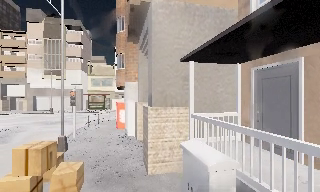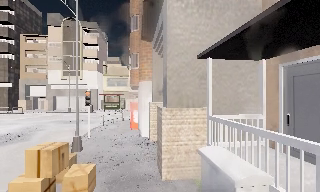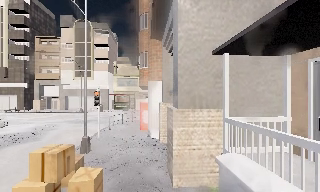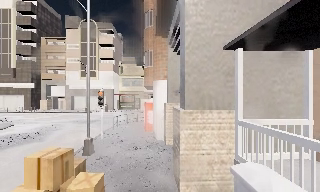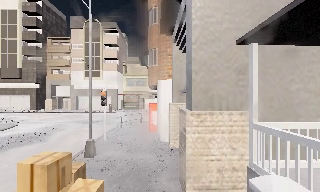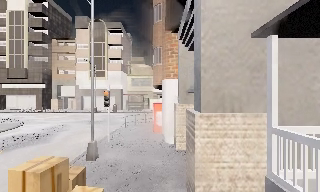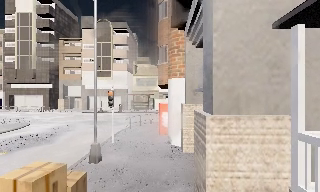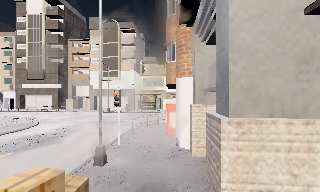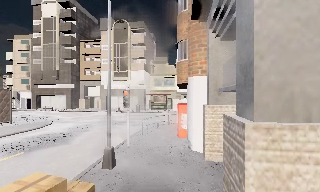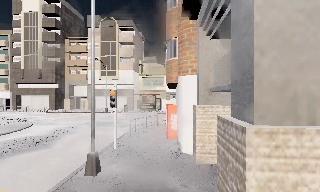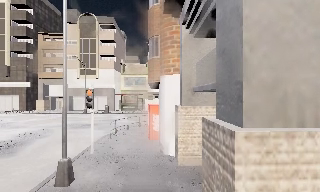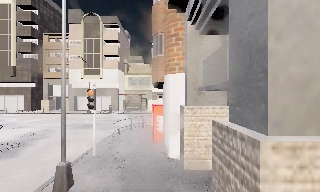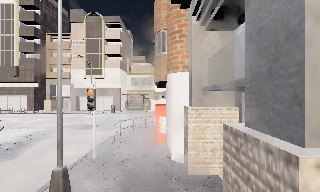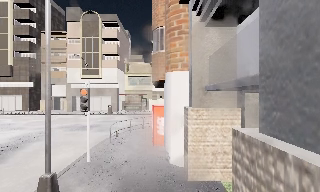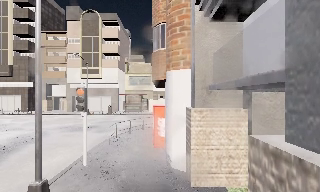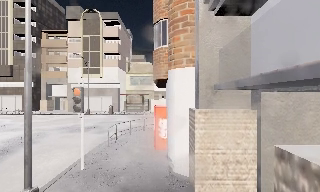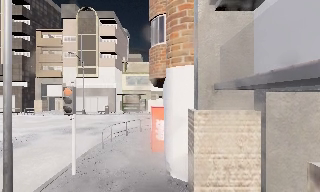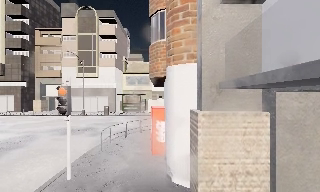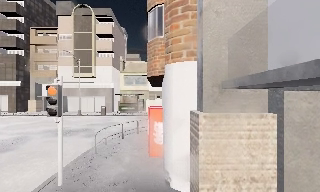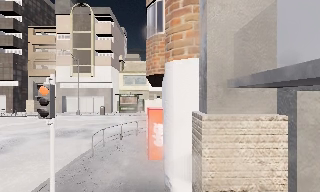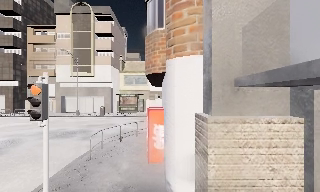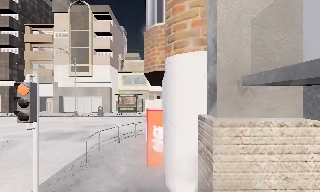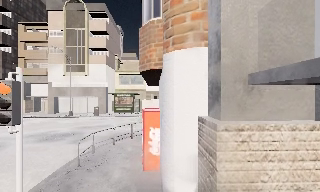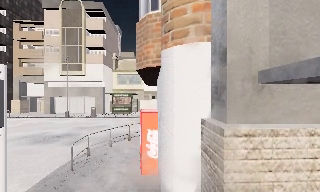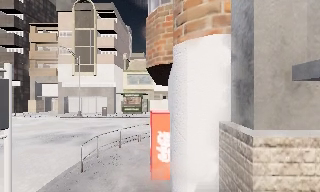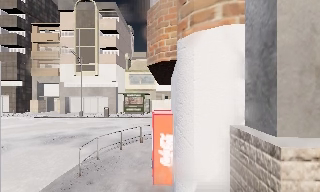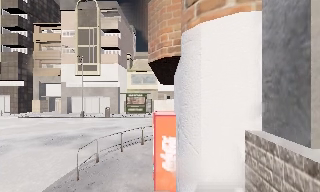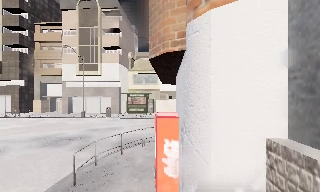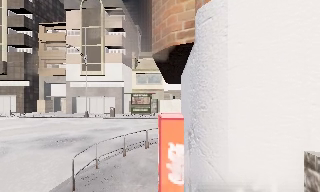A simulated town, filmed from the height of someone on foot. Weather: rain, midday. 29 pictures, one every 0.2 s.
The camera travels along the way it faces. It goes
forward.
0.0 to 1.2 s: The camera swings to its left by about 15 degrees, and the scene slides to the right. It travels forward, about 2 m, so what stands in front looms larger.
1.2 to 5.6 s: The camera travels forward, about 7 m, so what stands in front looms larger.
The film runs forward here.
